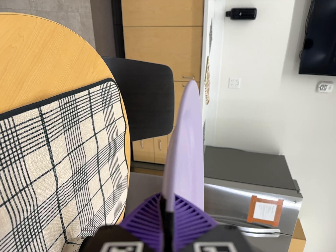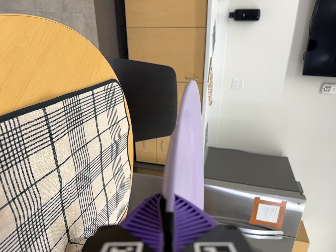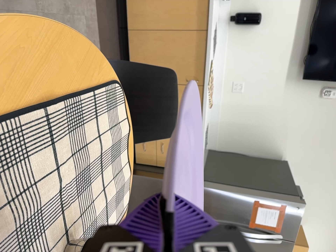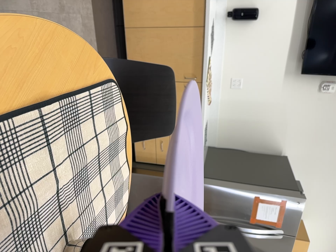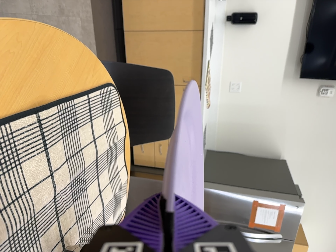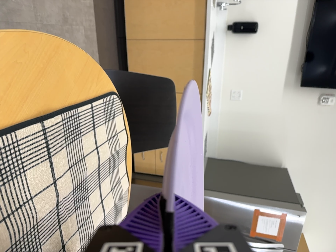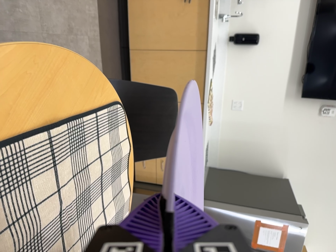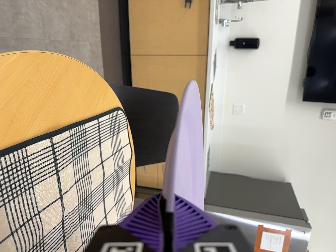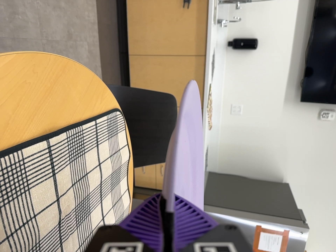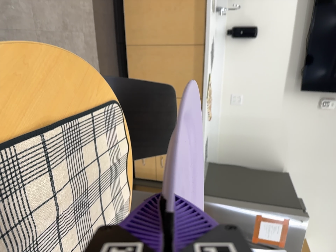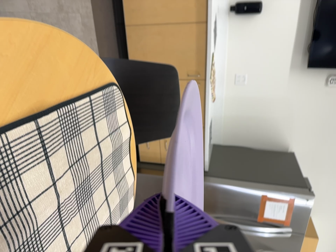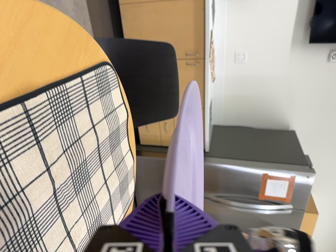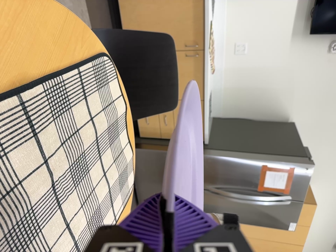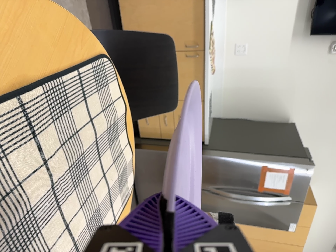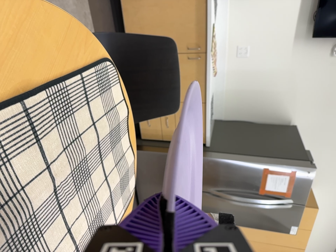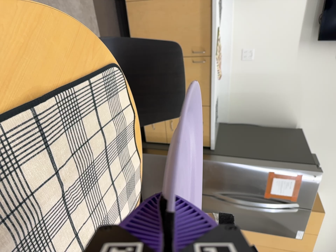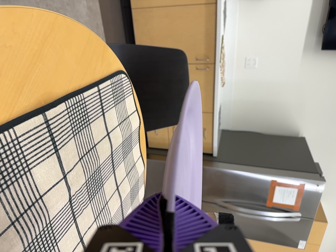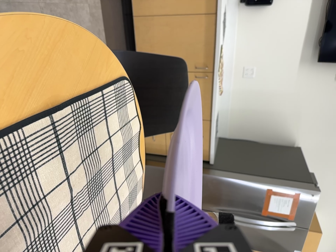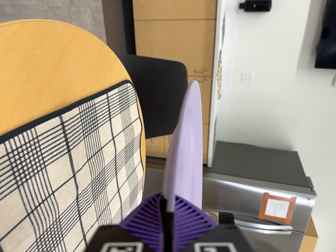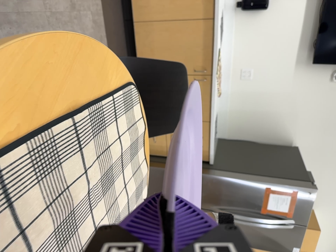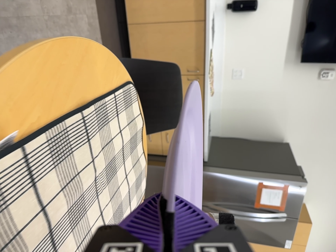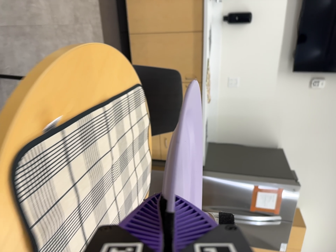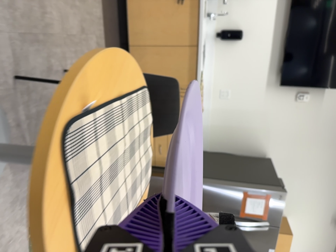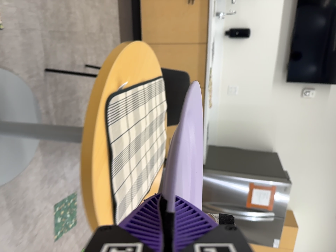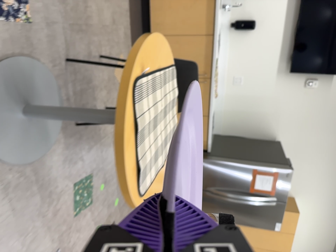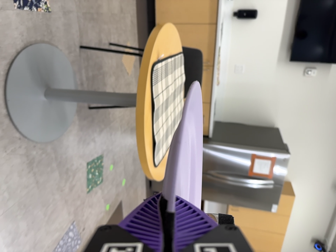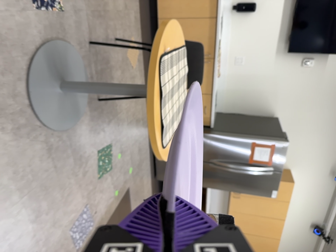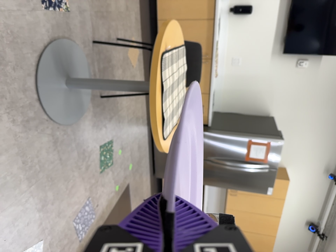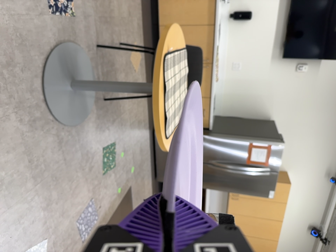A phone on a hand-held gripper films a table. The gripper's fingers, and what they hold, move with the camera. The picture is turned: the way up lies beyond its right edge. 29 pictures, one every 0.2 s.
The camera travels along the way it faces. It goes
backward.
0.0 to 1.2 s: The camera shifts only a little, or ends up much as it began.
1.2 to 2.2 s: The camera travels forward, about 7 cm, so what stands in front looms larger. Its aim tips toward the bottom of its view by about 10 degrees, and the scene shifts upward.
2.2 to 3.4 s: The camera shifts only a little, or ends up much as it began.
3.4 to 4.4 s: The camera travels backward, about 38 cm, so what stands in front gets smaller.
4.4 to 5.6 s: The camera travels backward and toward the bottom of its view, about 80 cm, so what stands in front gets smaller.
The film runs backward here.
